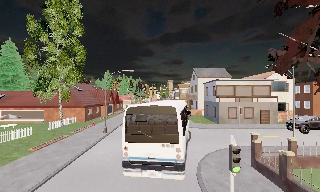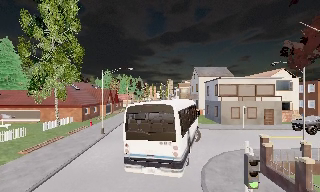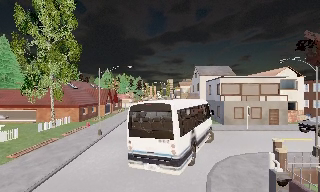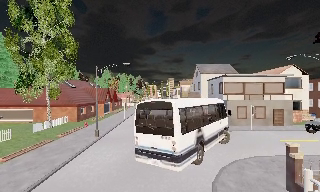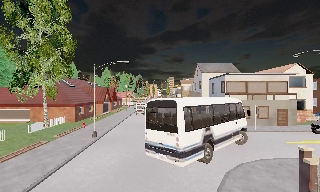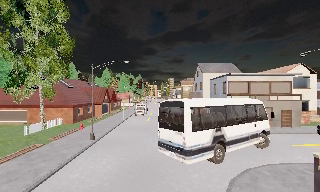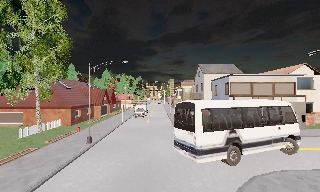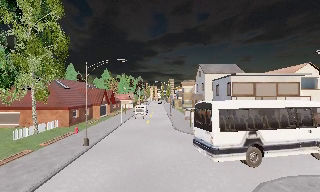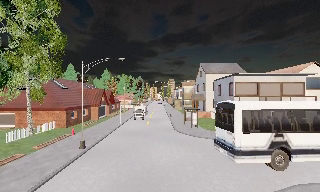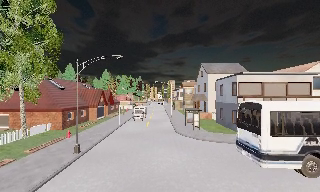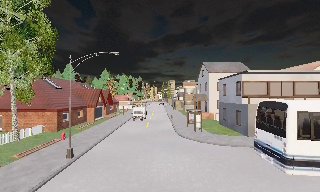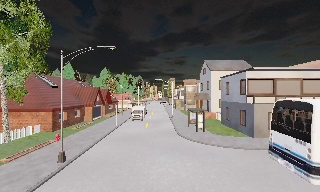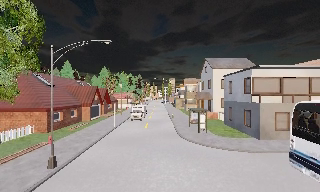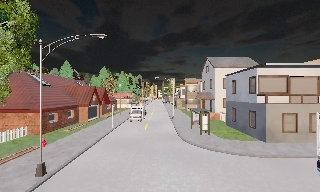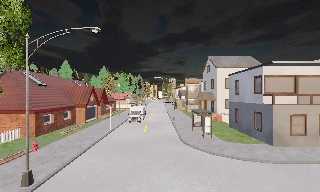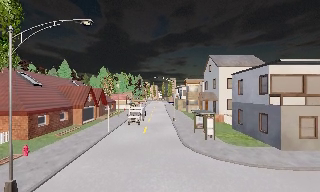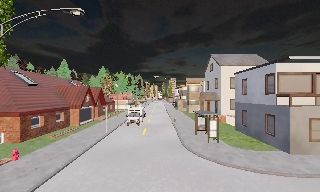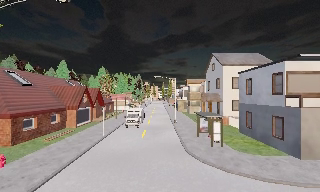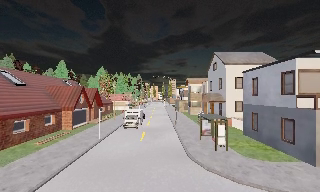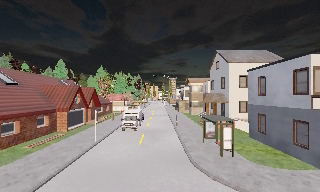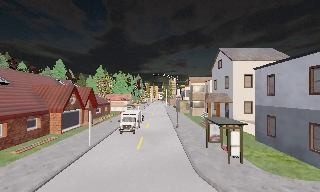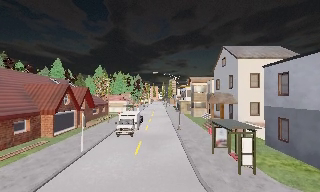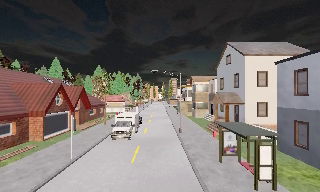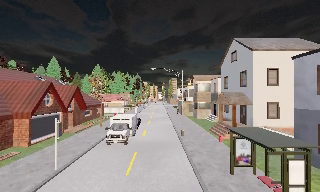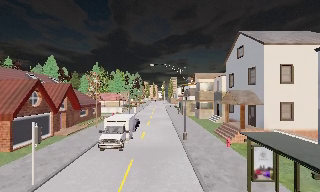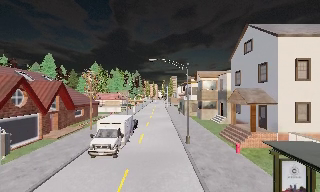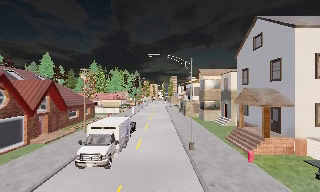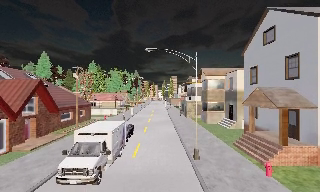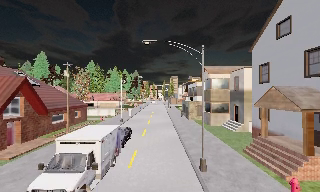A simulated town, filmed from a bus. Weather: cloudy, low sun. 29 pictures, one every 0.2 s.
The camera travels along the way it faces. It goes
forward.
0.0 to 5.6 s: The camera travels forward, about 30 m, so what stands in front looms larger. It gains speed.
The film runs forward here.
